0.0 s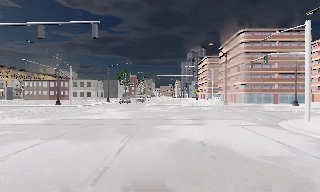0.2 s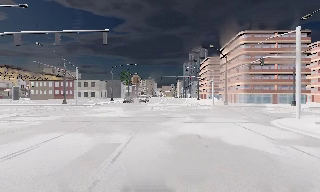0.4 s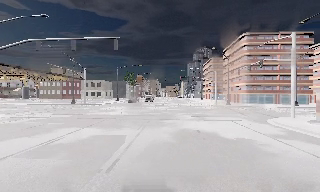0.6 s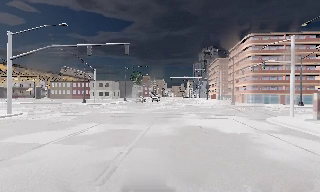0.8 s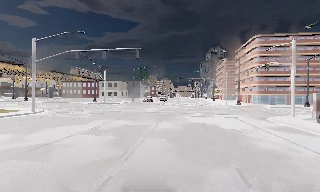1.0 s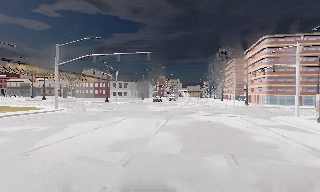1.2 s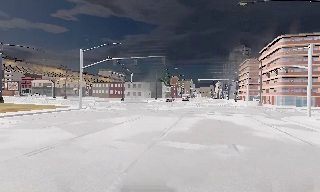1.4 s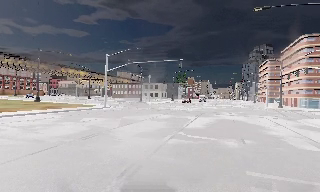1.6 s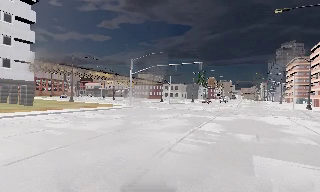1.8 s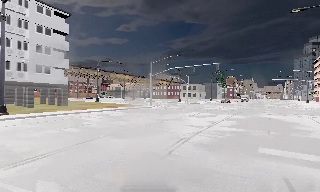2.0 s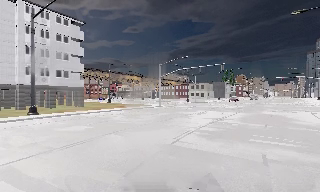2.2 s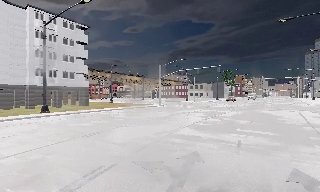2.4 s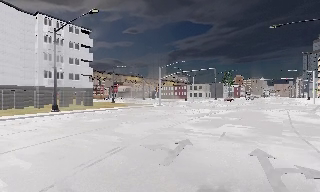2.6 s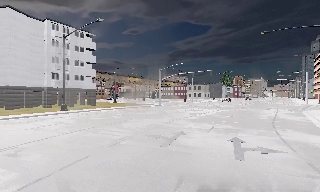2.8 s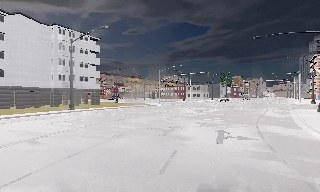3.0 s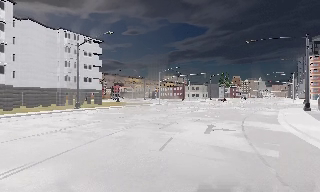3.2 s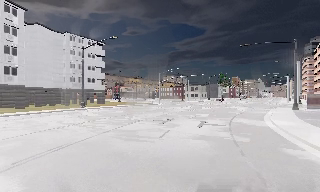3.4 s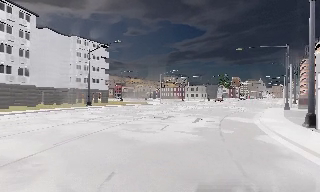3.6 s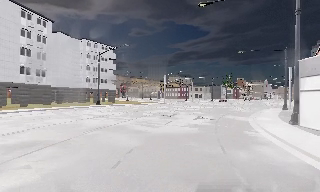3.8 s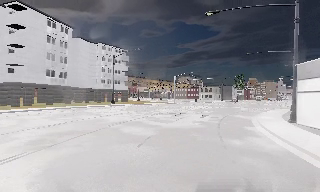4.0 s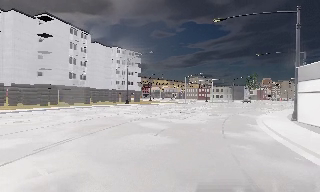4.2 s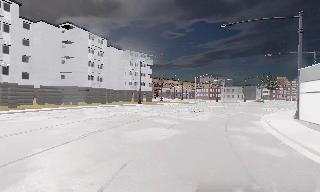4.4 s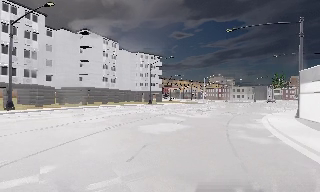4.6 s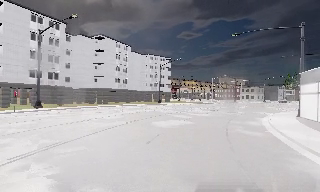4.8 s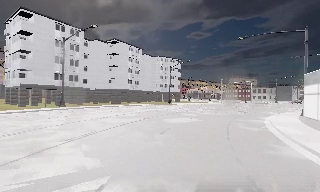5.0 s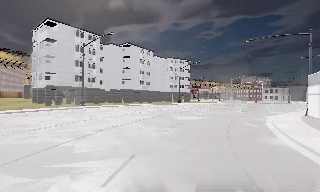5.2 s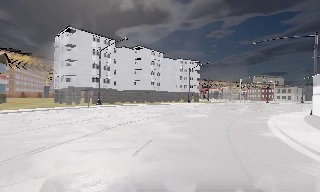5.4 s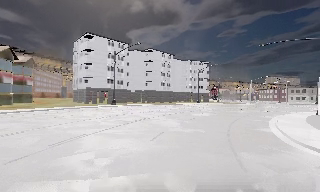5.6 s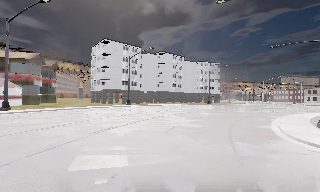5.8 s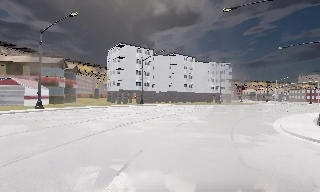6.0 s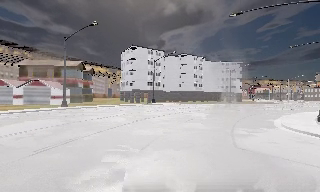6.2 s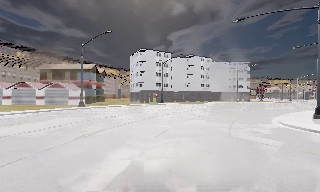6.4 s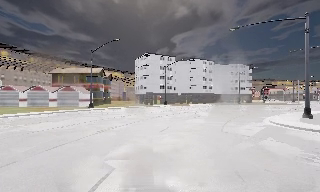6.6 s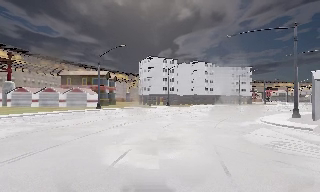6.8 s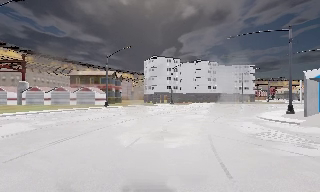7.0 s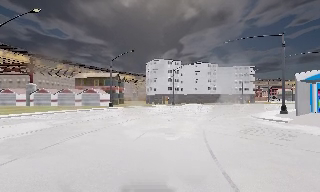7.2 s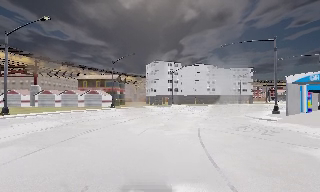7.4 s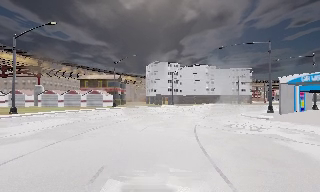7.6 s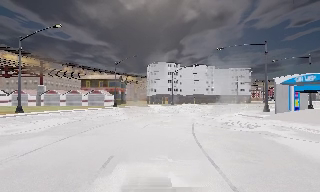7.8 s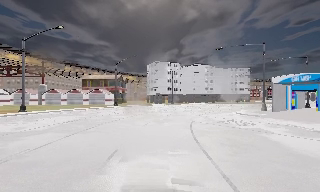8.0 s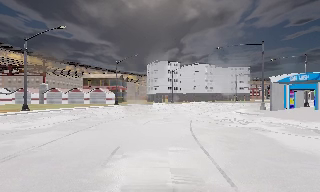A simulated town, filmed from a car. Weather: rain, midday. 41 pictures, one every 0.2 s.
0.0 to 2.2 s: The scene slides to the right, as the camera pans about 35 degrees to its left. It travels backward, about 16 m.
2.2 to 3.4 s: The camera travels backward, about 11 m, so what stands in front gets smaller.
3.4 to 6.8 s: The camera pans to its left, which is counterclockwise from overhead, by about 50 degrees. It travels backward, about 30 m.
6.8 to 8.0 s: The camera travels backward, about 6 m, so what stands in front gets smaller. It loses speed.
The film runs backward here.
